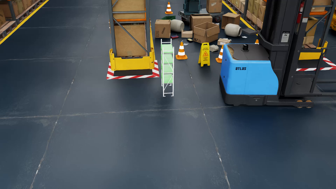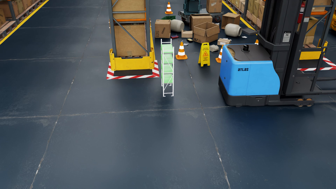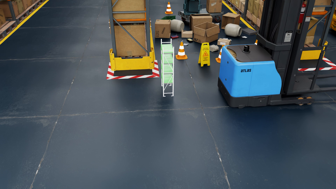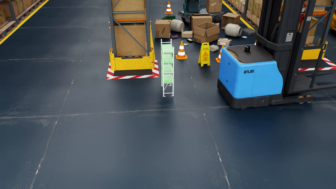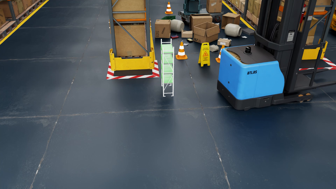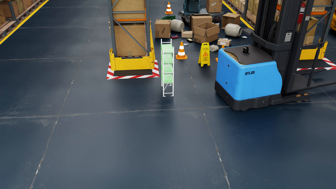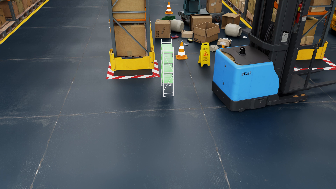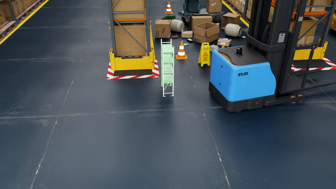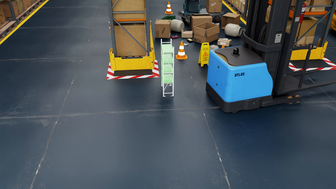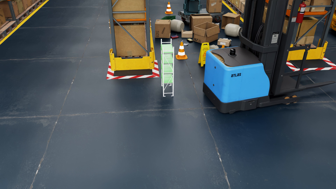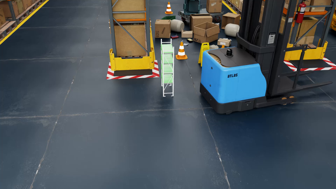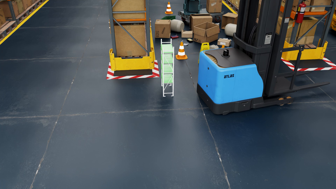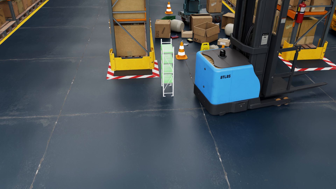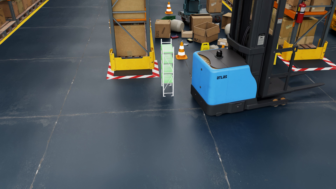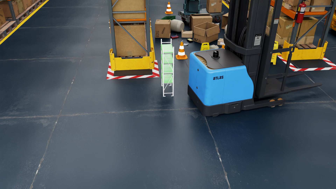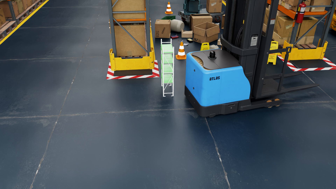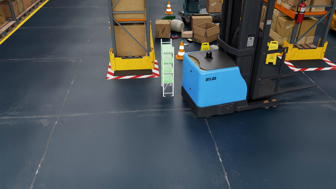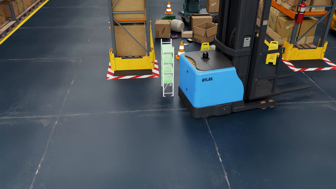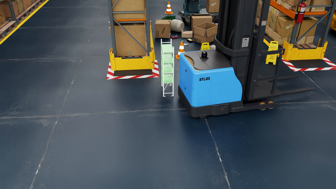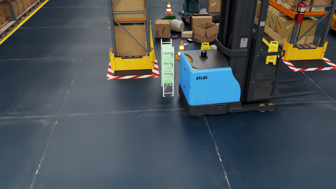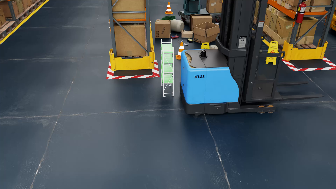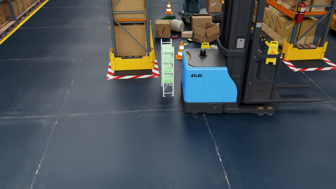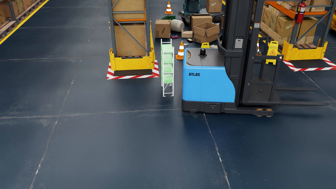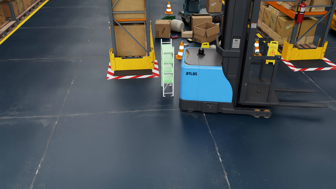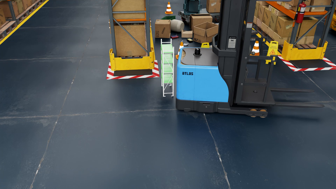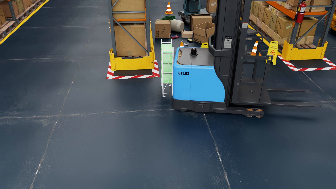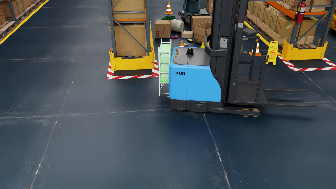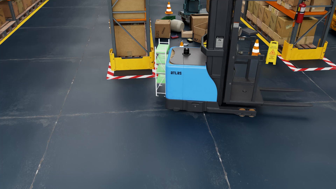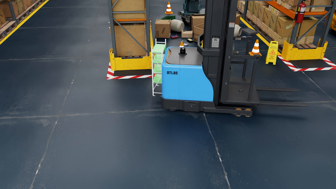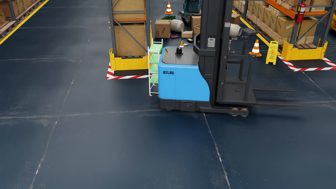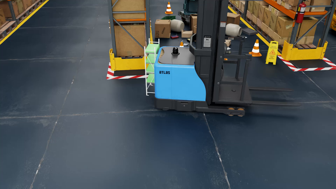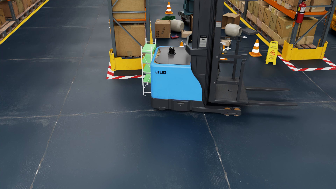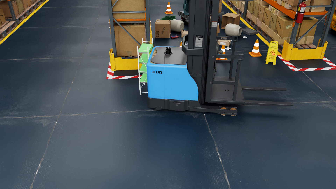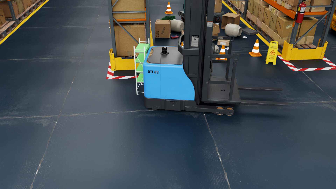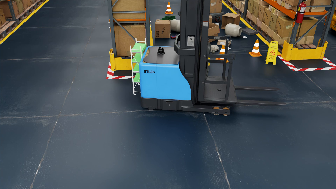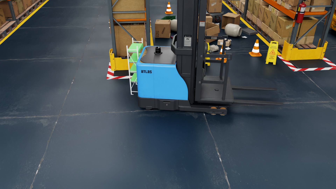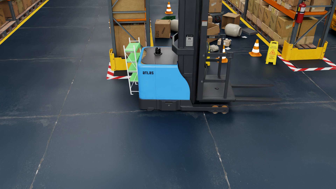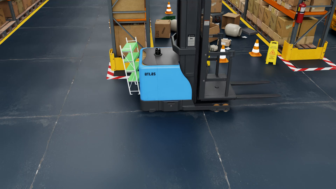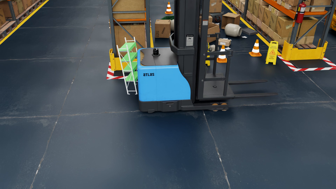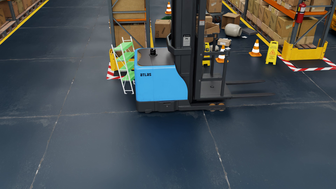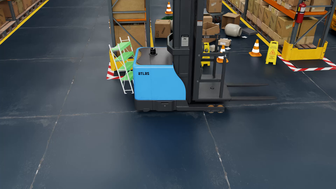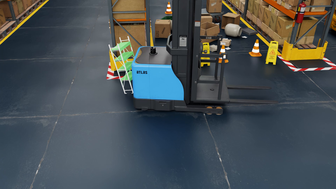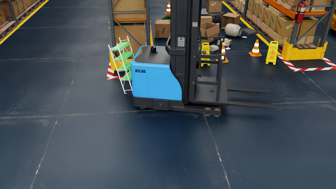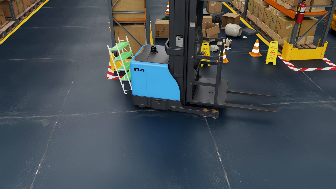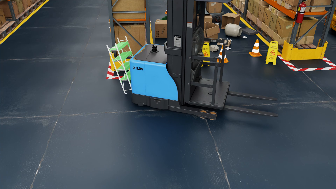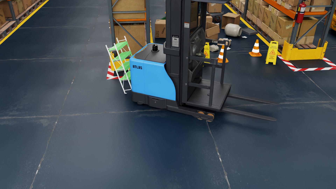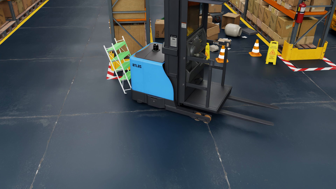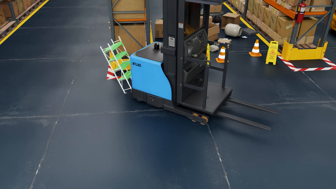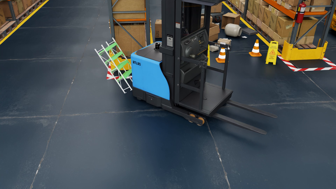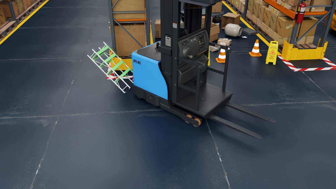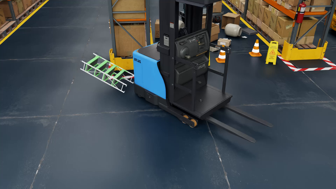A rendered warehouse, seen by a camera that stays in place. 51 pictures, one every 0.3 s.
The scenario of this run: A forklift runs into an object in its way.
